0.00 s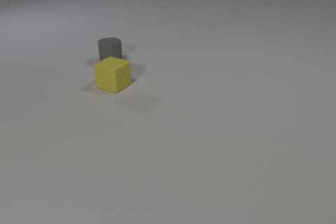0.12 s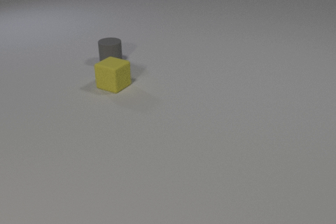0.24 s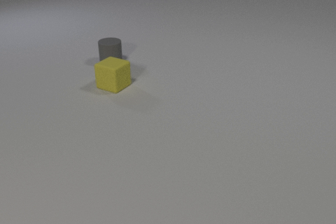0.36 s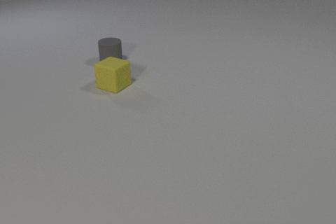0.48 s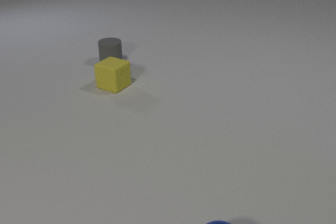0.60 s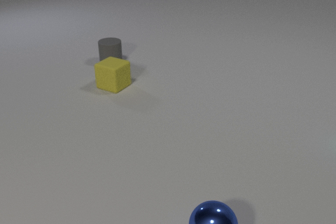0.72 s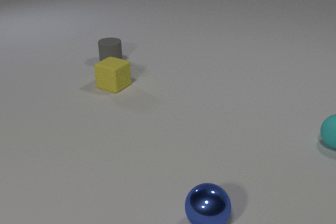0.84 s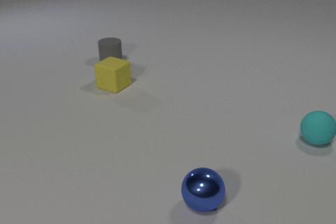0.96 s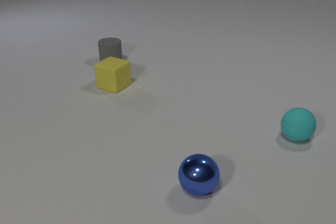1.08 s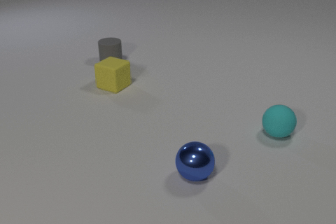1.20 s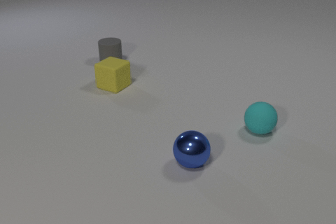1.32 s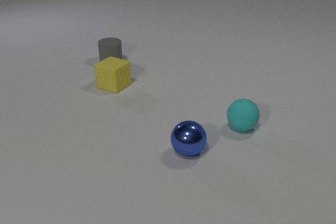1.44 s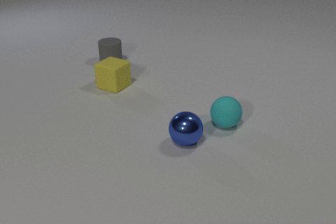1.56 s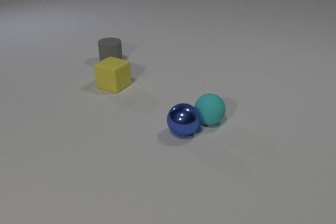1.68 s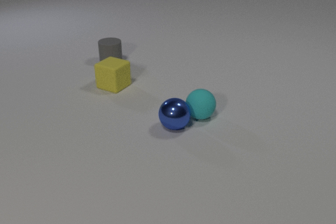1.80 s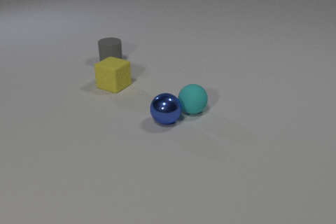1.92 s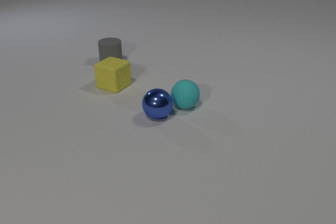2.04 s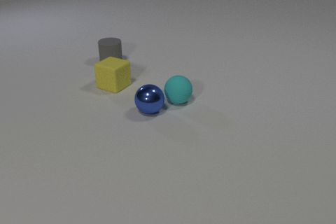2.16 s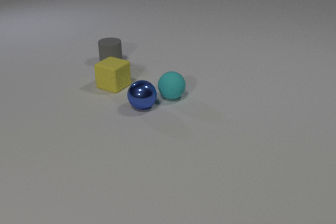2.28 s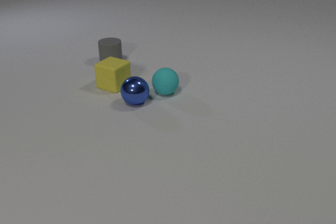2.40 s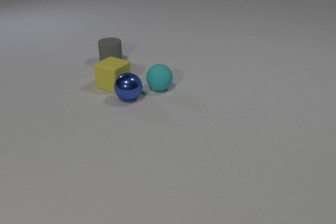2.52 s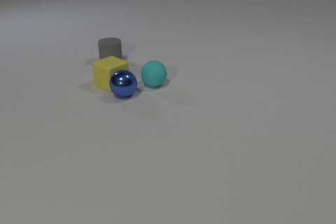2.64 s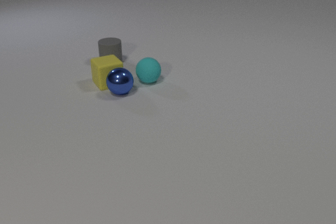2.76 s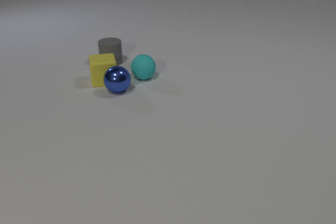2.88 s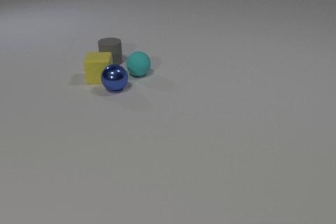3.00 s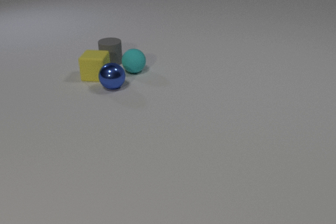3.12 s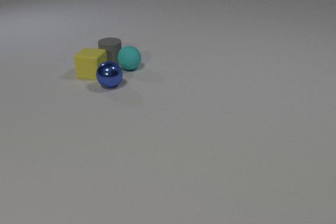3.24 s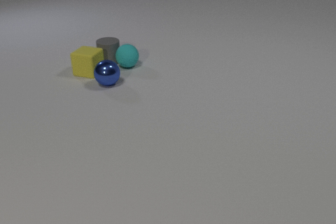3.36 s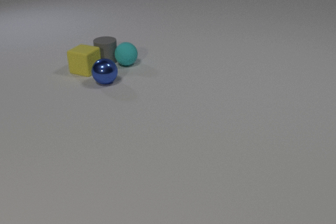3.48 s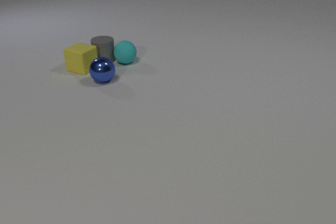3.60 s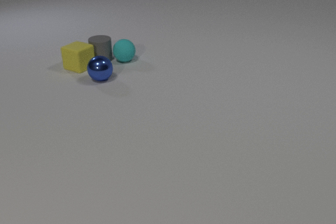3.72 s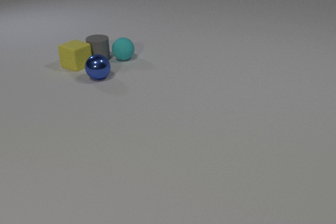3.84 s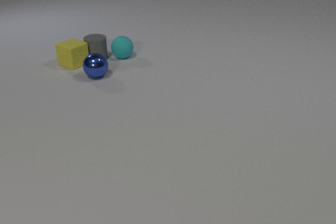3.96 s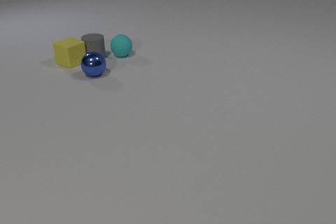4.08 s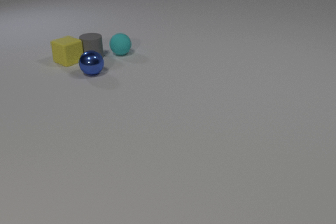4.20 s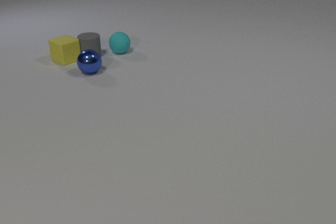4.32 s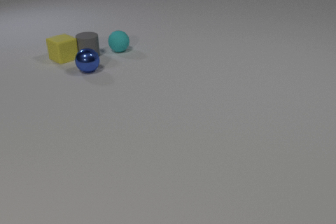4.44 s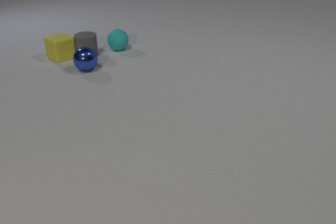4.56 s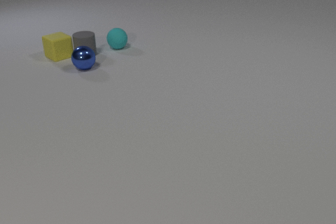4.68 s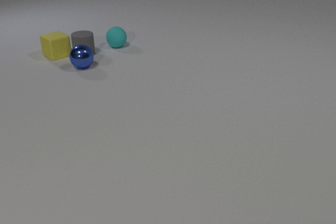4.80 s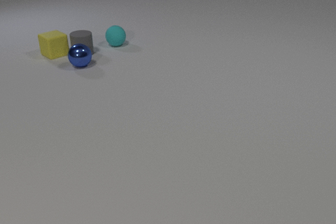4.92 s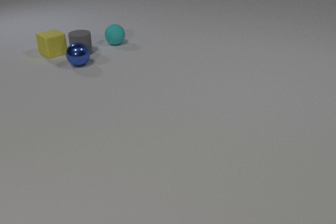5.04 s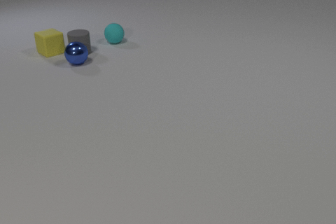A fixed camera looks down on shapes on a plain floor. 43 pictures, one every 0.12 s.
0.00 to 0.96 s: The blue metal sphere comes in at the bottom edge, rolls away from the camera. The cyan rubber sphere comes in at the right edge, rolls to the left.
0.96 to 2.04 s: The blue metal sphere rolls away from the camera. The cyan rubber sphere rolls to the left and away from the camera. The blue metal sphere and the cyan rubber sphere collide.
2.04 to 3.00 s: The blue metal sphere rolls away from the camera and to the left. The cyan rubber sphere rolls away from the camera and to the left. The yellow rubber cube slides away from the camera and to the left, spins so that its near face slides to the left, clockwise seen from above. The blue metal sphere and the yellow rubber cube collide.
3.00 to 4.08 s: The blue metal sphere rolls away from the camera and to the left. The cyan rubber sphere rolls away from the camera. The yellow rubber cube slides away from the camera and to the left, spins clockwise seen from above by about 30 degrees, its near face sliding to the left. The gray rubber cylinder slides to the left and away from the camera. The cyan rubber sphere and the gray rubber cylinder collide. The yellow rubber cube and the gray rubber cylinder collide.
4.08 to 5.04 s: The blue metal sphere rolls away from the camera and to the left. The cyan rubber sphere rolls away from the camera. The yellow rubber cube slides away from the camera and to the left. The gray rubber cylinder slides away from the camera and to the left.
How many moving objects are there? 4.
How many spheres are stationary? 0.
How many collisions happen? 4.
